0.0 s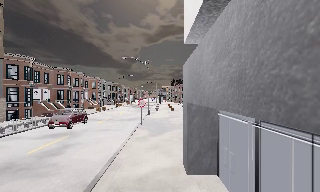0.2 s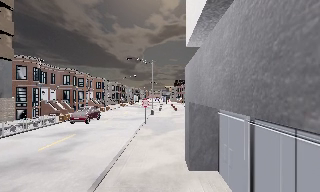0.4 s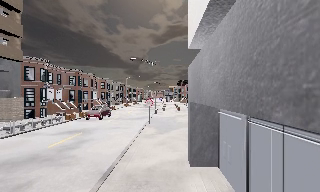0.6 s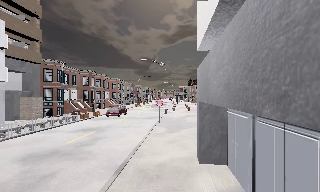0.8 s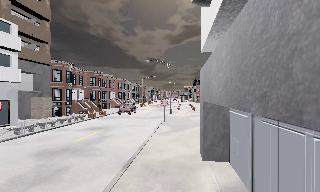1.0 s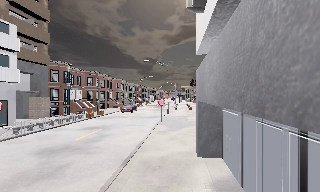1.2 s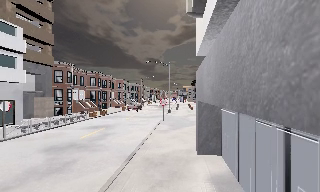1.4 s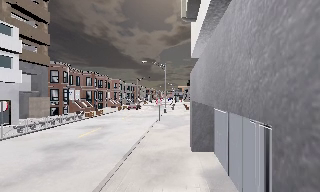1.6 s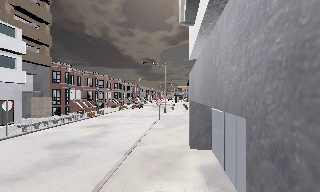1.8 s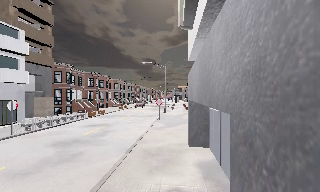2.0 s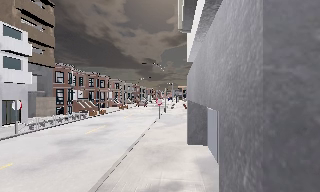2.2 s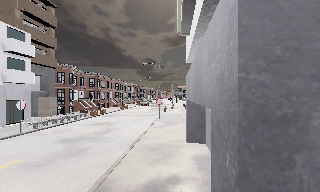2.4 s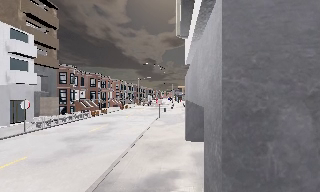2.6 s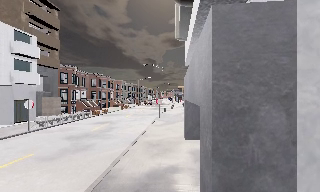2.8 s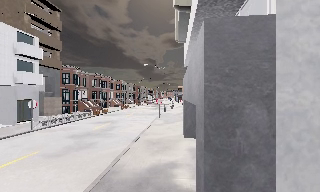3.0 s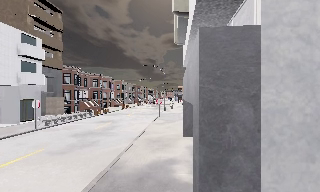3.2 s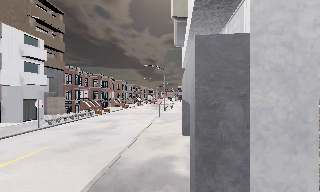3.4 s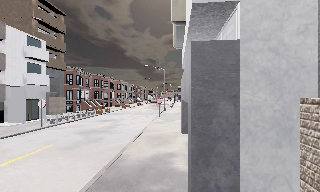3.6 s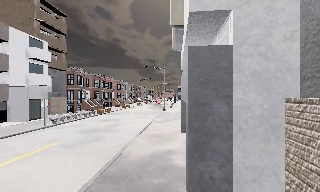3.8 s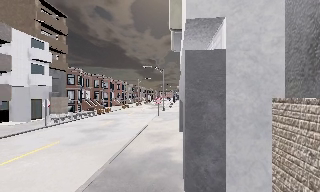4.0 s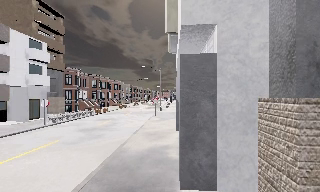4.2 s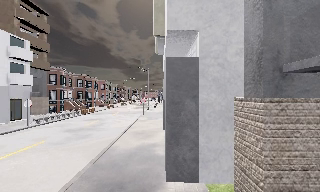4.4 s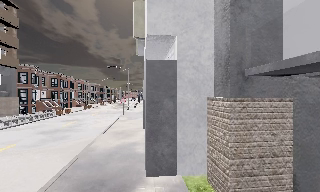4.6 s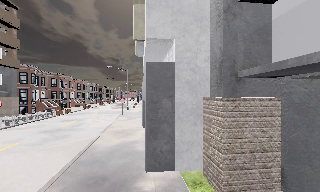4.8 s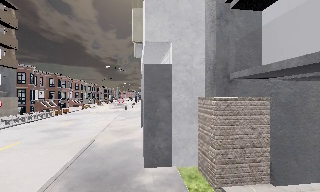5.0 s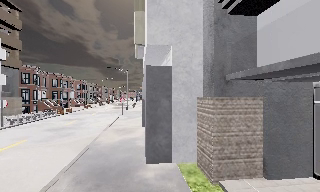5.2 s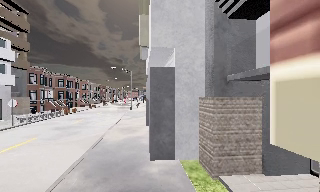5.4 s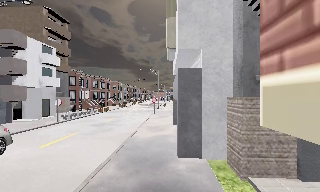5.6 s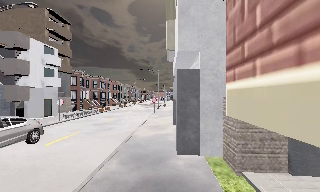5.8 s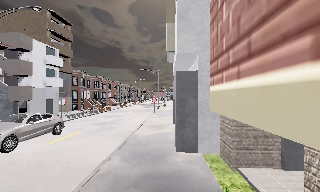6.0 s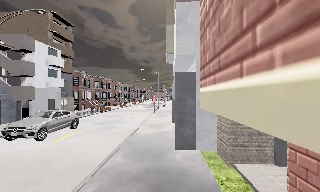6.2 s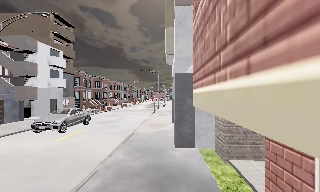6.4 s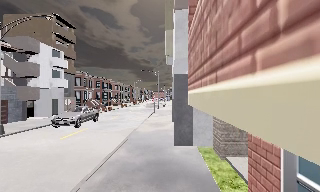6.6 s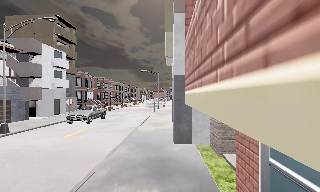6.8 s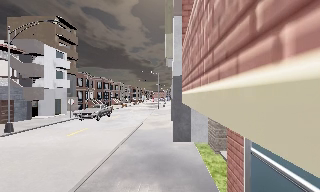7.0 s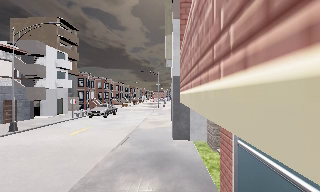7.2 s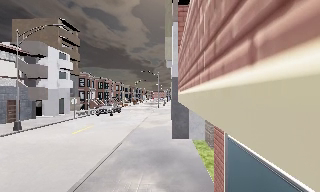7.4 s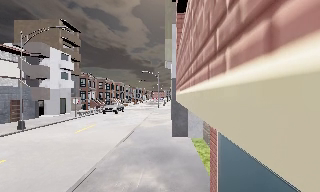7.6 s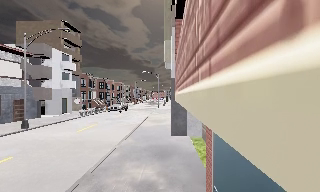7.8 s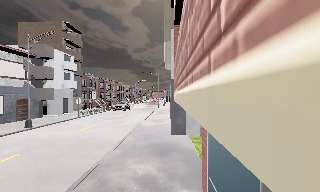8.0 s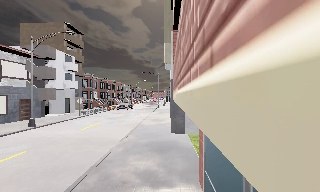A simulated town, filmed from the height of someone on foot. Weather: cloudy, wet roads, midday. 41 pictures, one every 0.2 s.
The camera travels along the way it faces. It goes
backward.
0.0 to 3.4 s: The camera travels backward, about 6 m, so what stands in front gets smaller.
3.4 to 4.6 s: The camera pans to its right, which is clockwise from overhead, by about 15 degrees. It travels backward, about 2 m, so what stands in front gets smaller.
4.6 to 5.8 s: The camera swings to its left by about 10 degrees, and the scene slides to the right. It travels backward, about 2 m, so what stands in front gets smaller.
5.8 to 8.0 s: The camera travels backward, about 3.5 m, so what stands in front gets smaller.
The film runs backward here.
